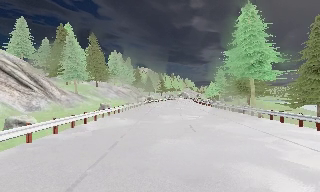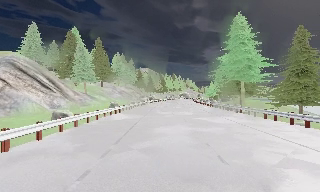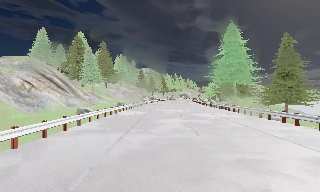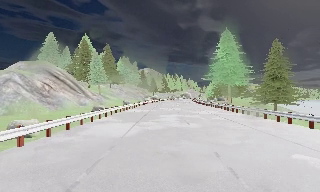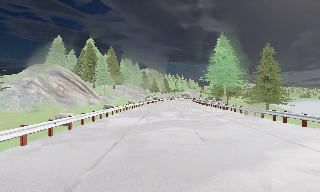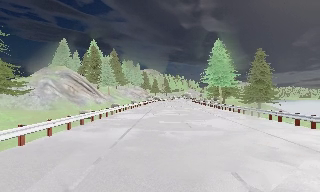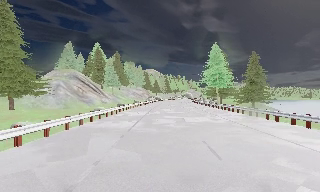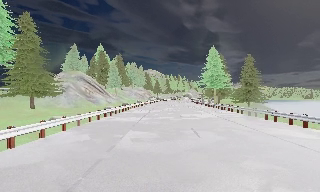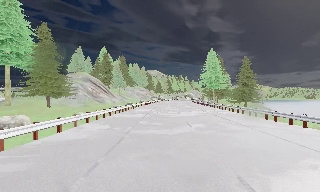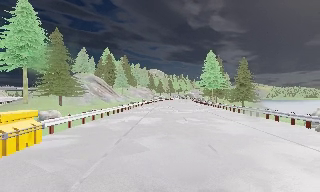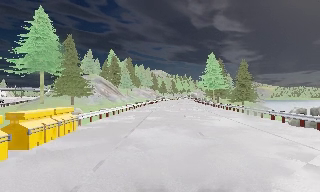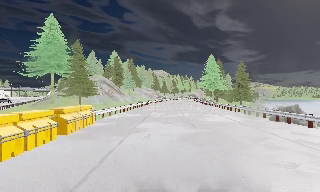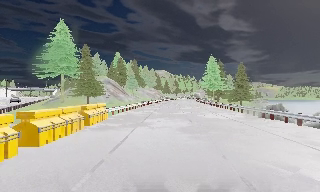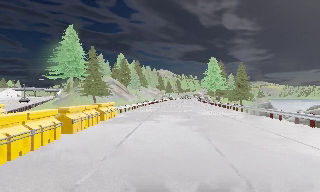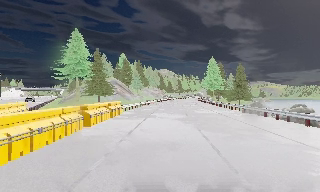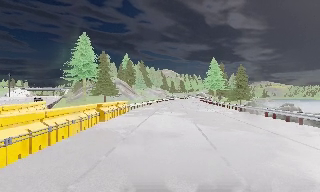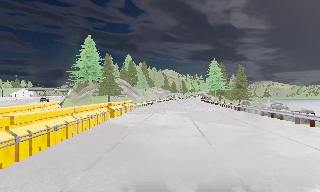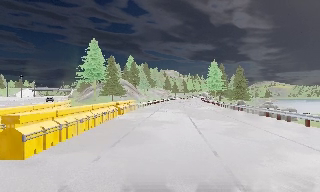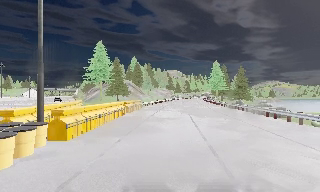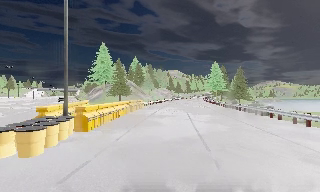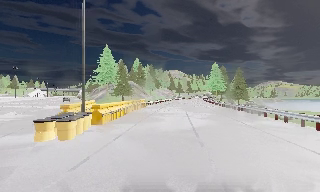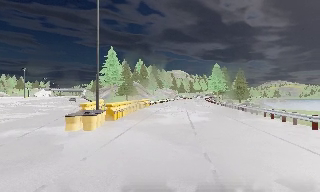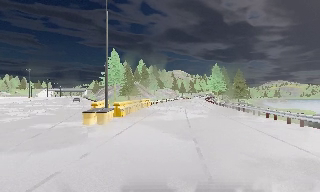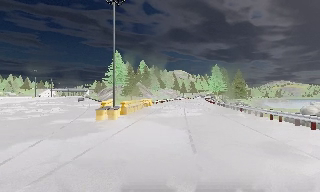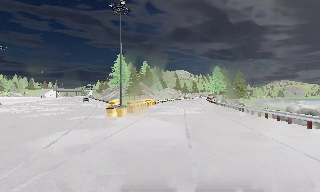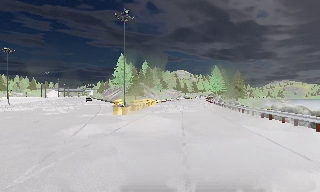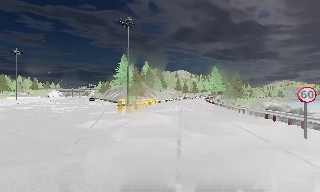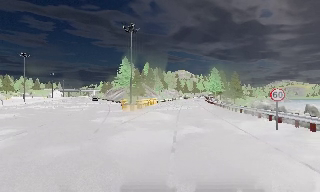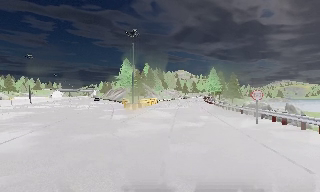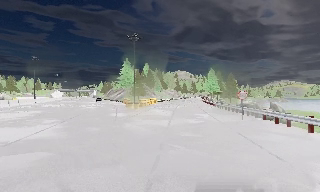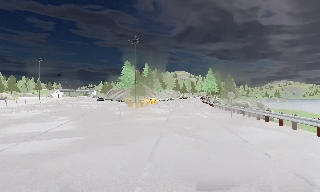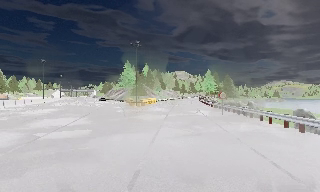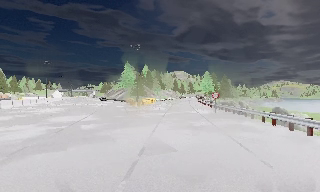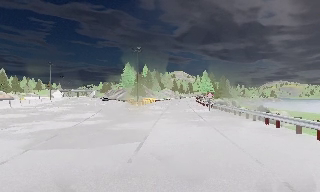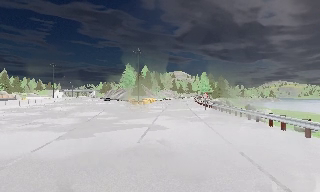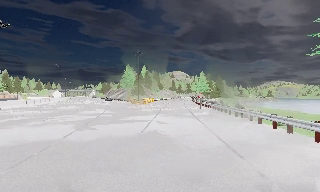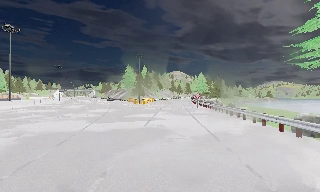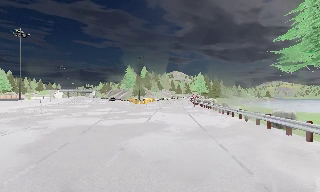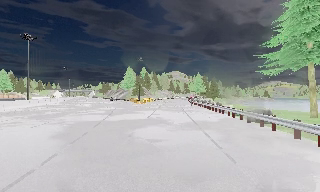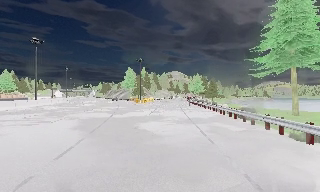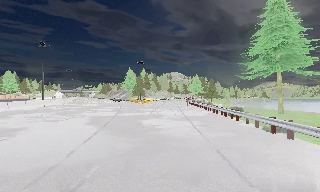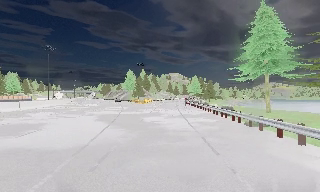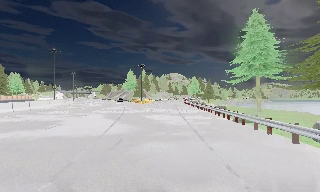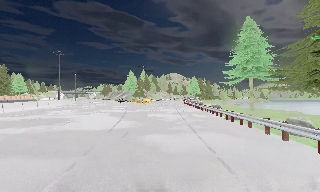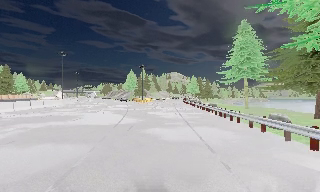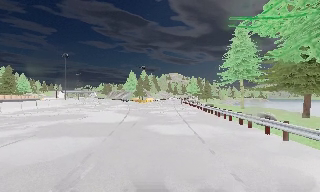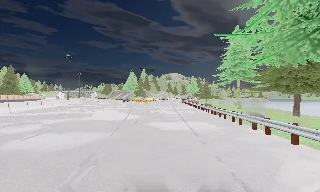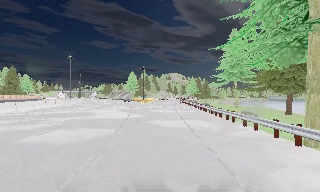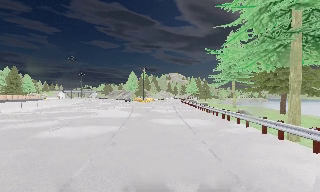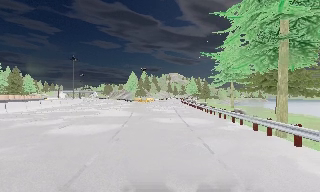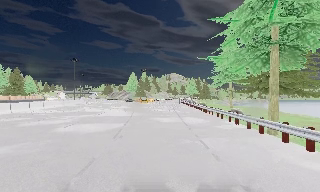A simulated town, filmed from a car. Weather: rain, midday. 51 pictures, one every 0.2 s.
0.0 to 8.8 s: The camera swings to its left by about 10 degrees, and the scene slides to the right. It travels backward, about 90 m, so what stands in front gets smaller.
8.8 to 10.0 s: The camera travels backward, about 5 m, so what stands in front gets smaller. It loses speed.
The film runs backward here.
